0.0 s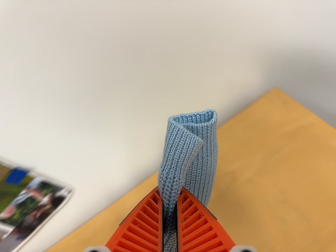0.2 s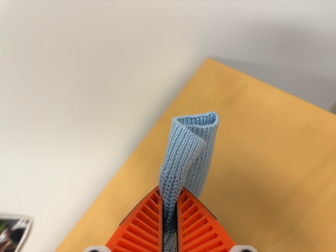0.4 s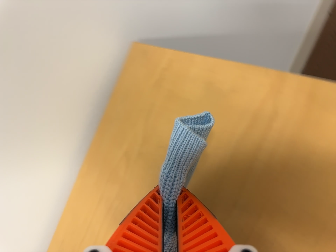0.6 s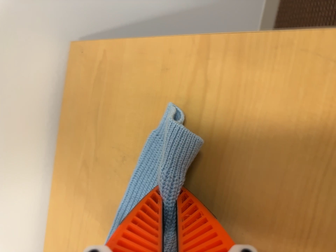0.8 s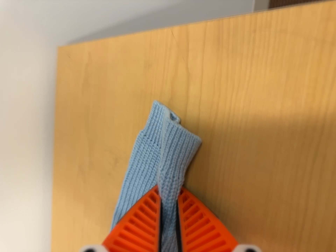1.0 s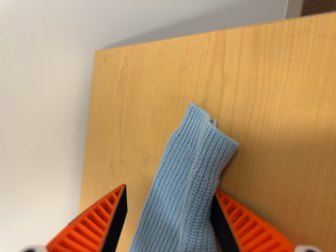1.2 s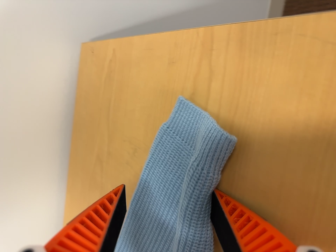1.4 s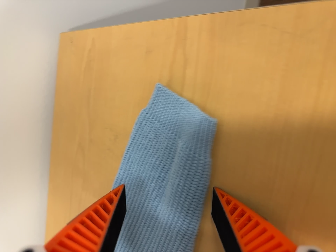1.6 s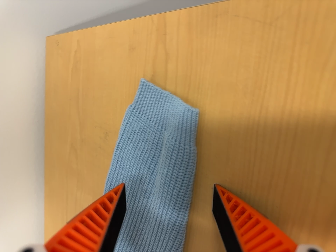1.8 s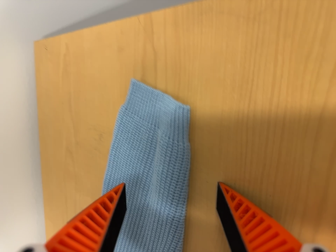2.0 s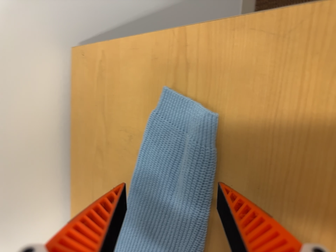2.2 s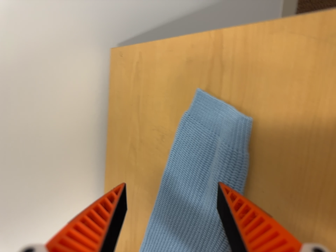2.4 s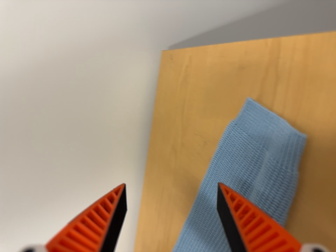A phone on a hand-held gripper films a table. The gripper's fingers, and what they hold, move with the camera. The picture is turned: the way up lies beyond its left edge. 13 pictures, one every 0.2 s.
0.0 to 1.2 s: The camera travels to its right, about 28 cm, so close, fixed things drift to the left. It rolls about its line of sight by about 45 degrees, and the scene rotates counterclockwise.
1.2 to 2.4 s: The scene slides to the right, as the camera pans about 15 degrees to its left. It travels backward, about 5 cm, so what stands in front gets smaller.
The film runs backward here.
